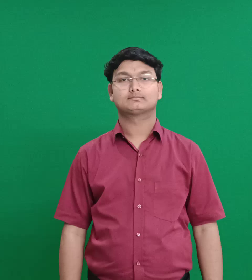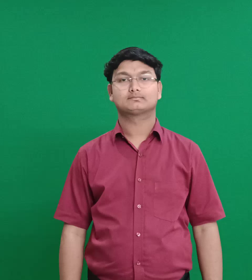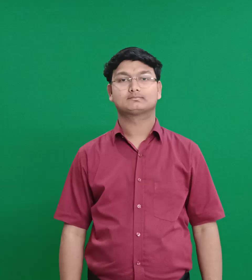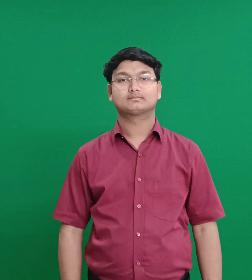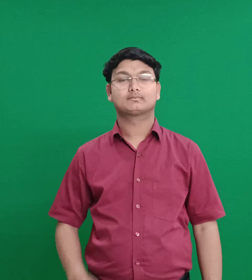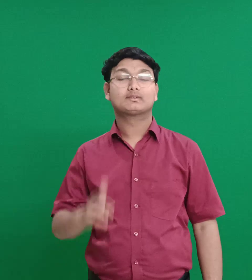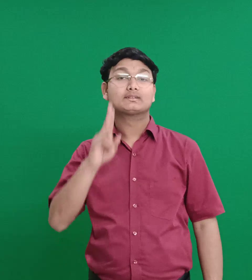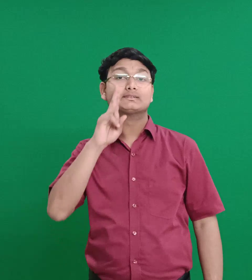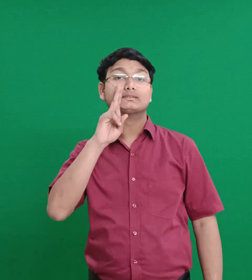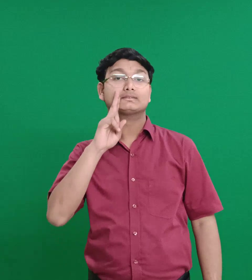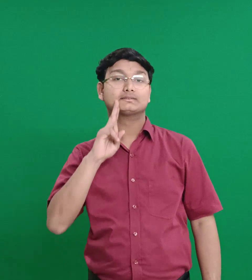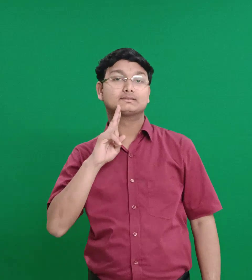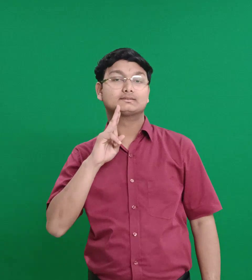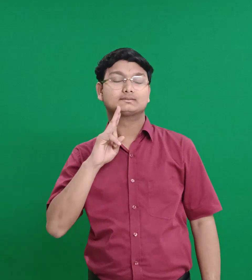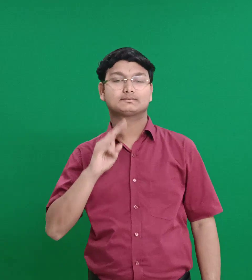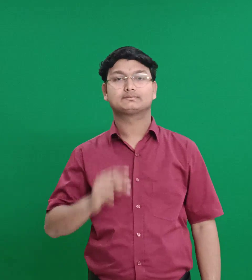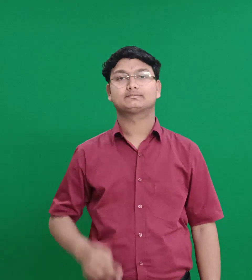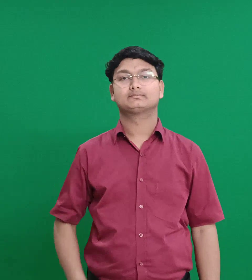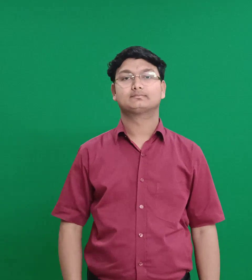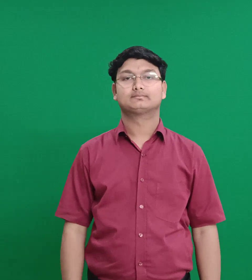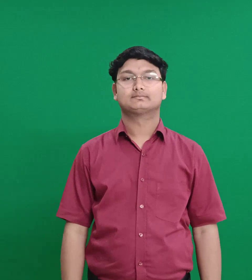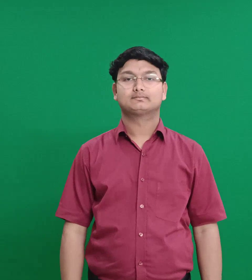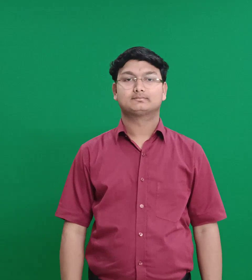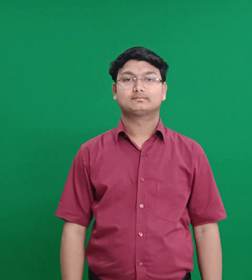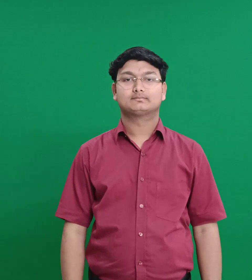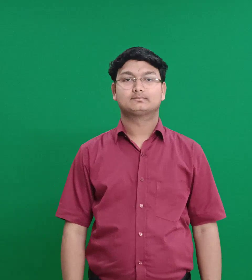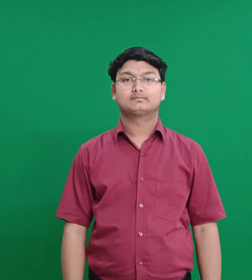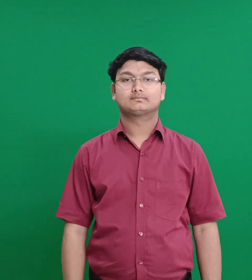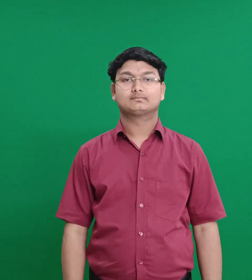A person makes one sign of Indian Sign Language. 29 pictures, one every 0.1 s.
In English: hushai
